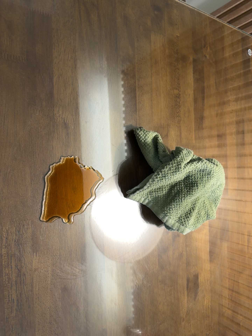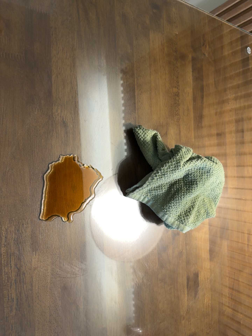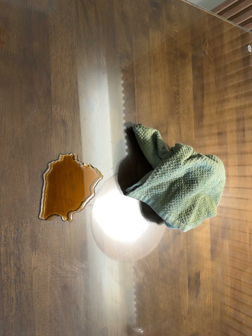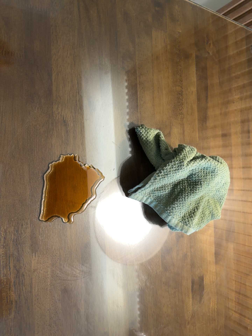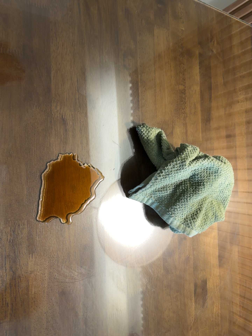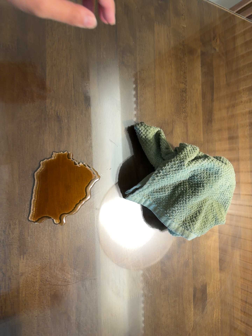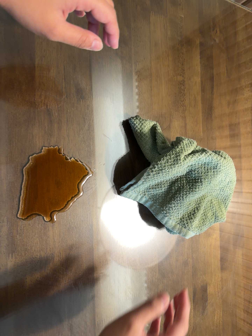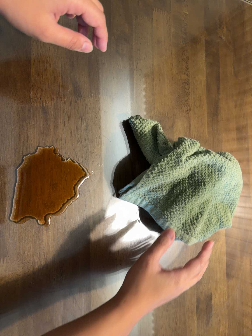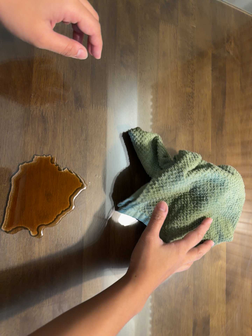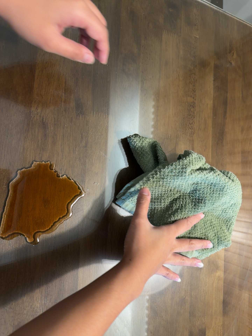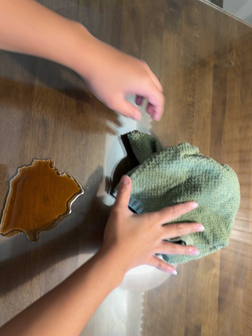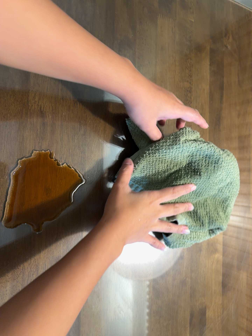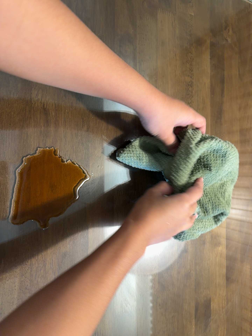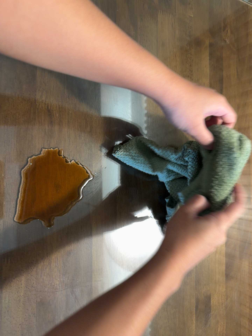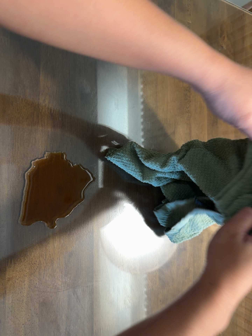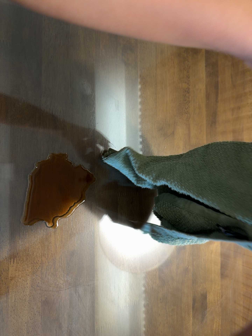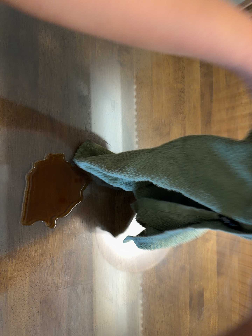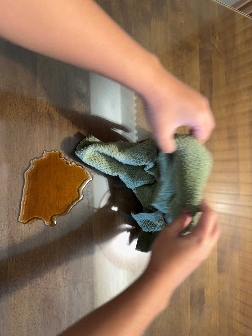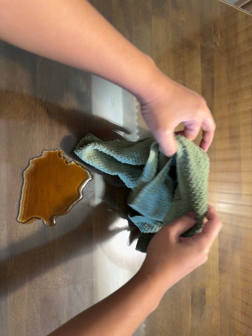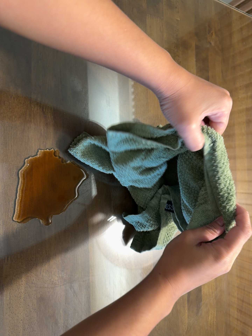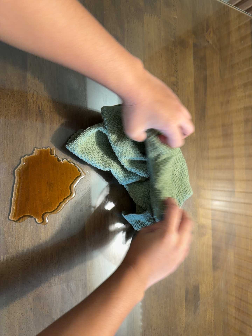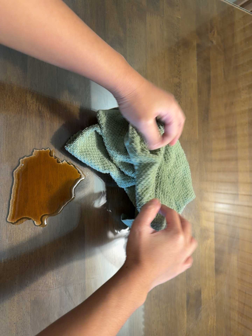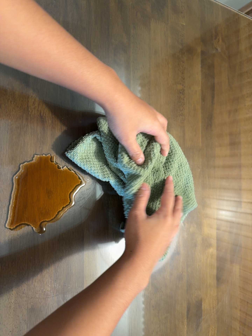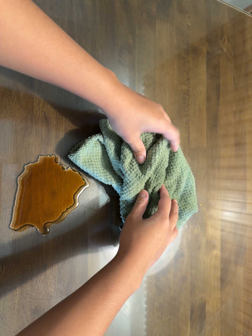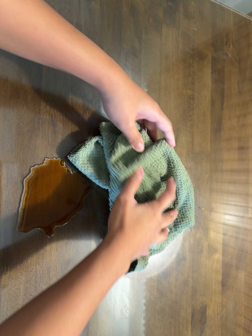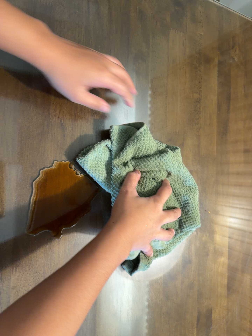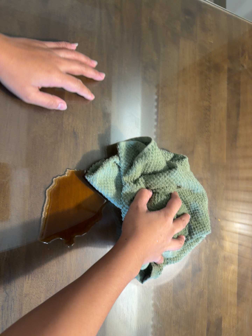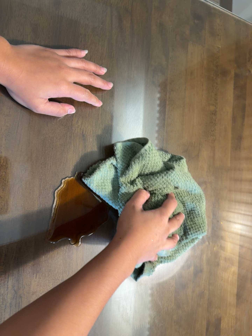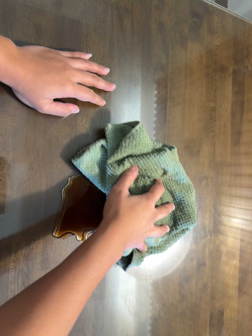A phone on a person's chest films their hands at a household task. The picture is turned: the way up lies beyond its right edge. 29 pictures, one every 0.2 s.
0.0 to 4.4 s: The camera travels to its right and forward, about 7 cm.
4.4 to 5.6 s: The camera travels to its left, about 6 cm, so close, fixed things drift to the right.
The film runs forward here.
